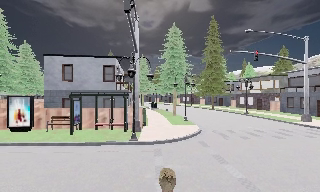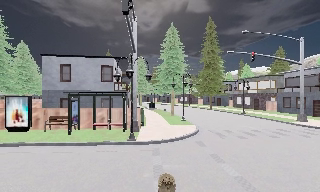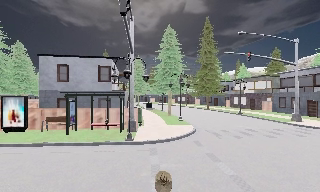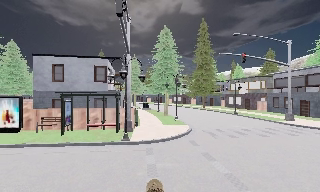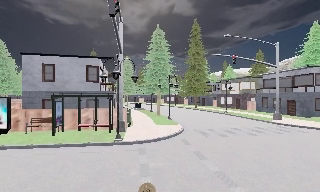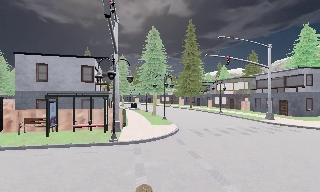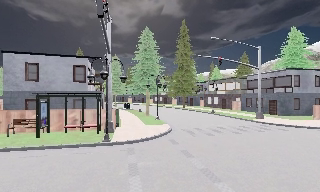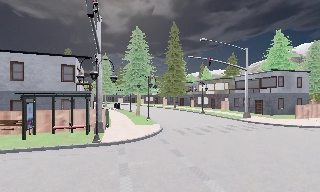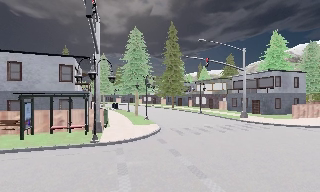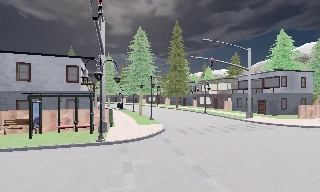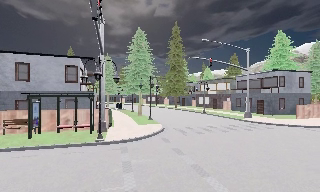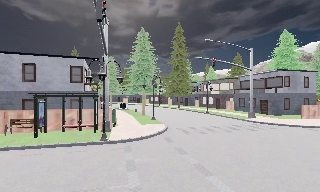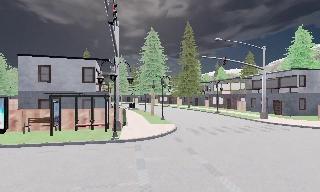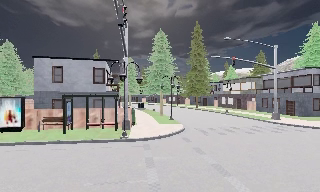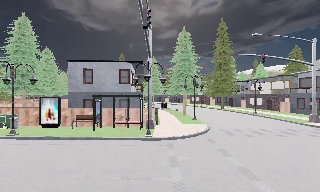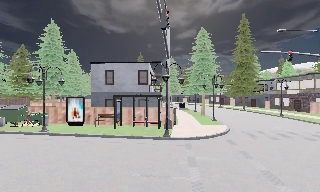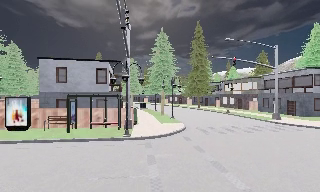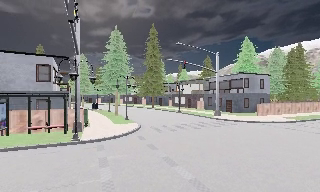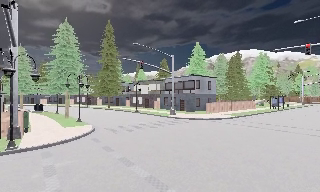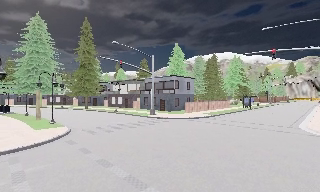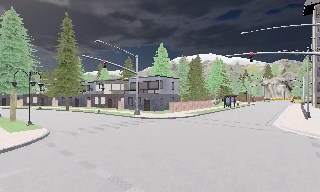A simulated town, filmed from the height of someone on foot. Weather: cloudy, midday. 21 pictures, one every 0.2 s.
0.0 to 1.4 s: The camera pans to its right, which is clockwise from overhead, by about 15 degrees. It travels backward, about 0.5 m, so what stands in front gets smaller.
1.4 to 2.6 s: The camera shifts only a little, or ends up much as it began.
2.6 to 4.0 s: The scene slides to the left, as the camera pans about 45 degrees to its right. It travels backward, about 0.5 m.
The film runs backward here.
